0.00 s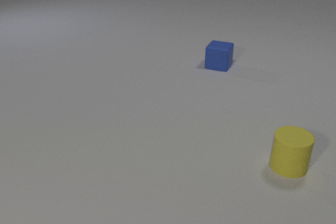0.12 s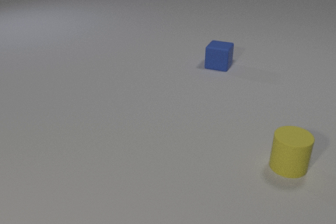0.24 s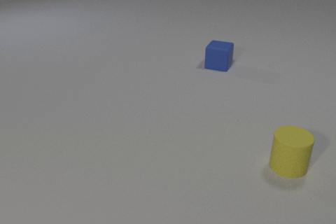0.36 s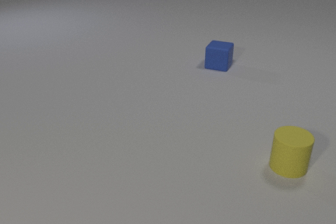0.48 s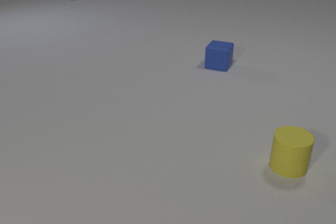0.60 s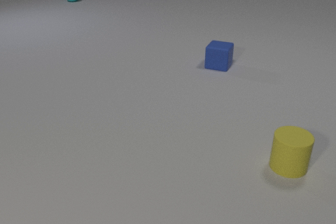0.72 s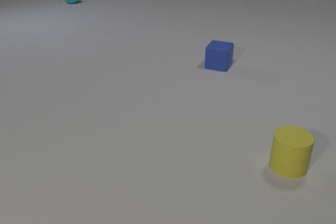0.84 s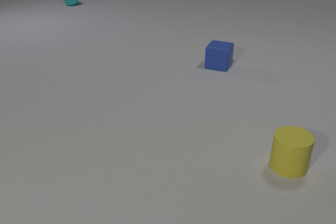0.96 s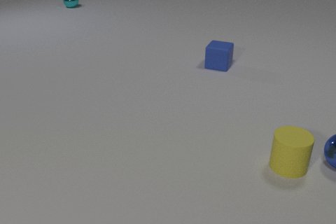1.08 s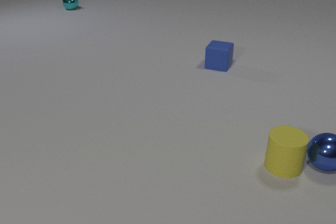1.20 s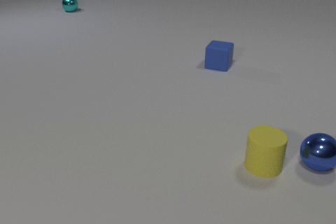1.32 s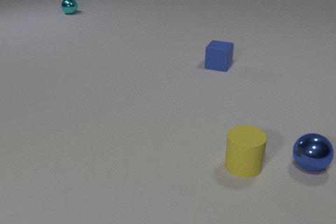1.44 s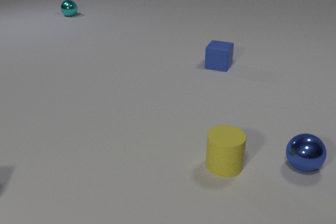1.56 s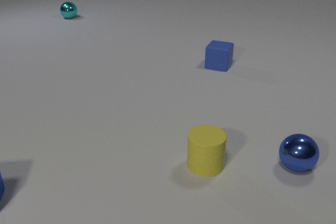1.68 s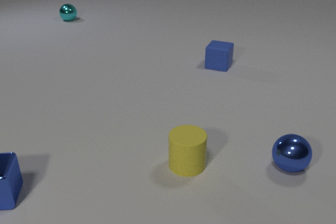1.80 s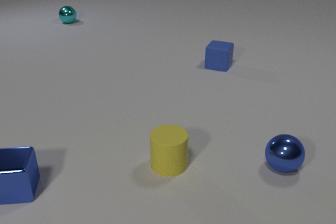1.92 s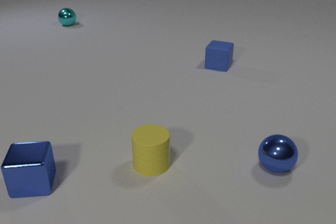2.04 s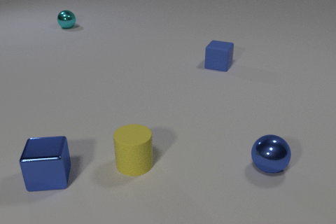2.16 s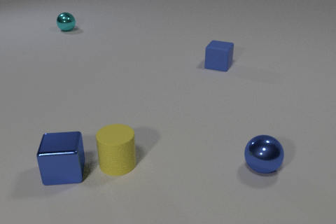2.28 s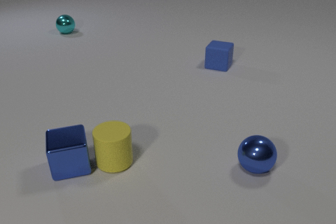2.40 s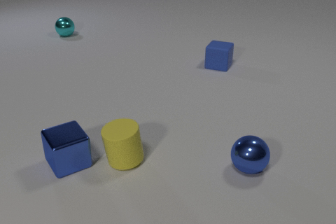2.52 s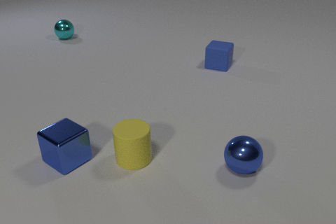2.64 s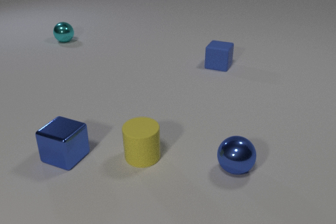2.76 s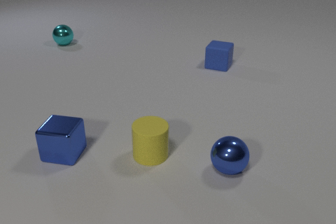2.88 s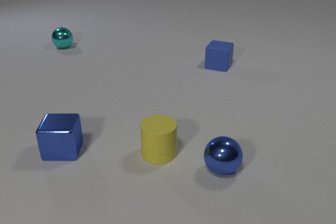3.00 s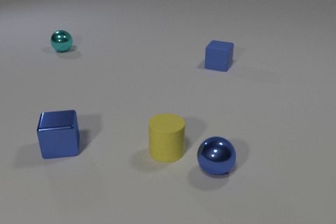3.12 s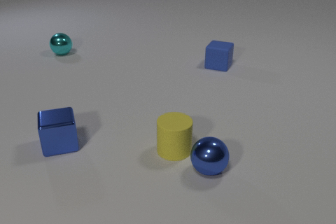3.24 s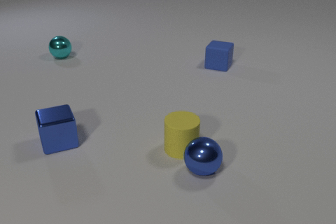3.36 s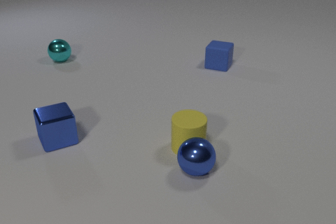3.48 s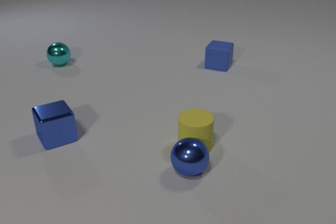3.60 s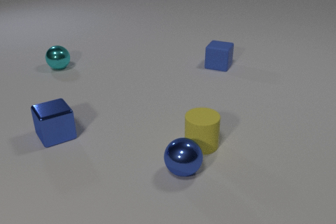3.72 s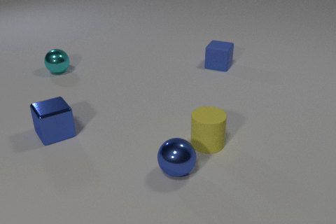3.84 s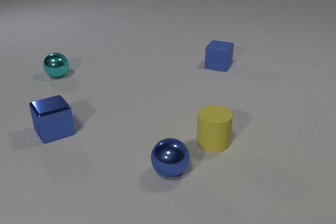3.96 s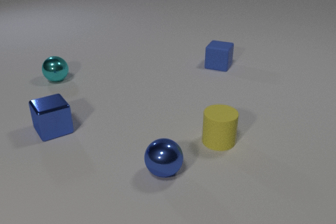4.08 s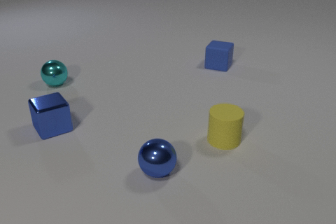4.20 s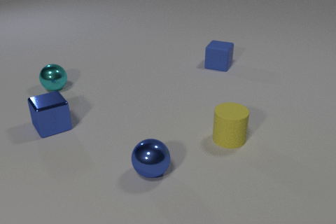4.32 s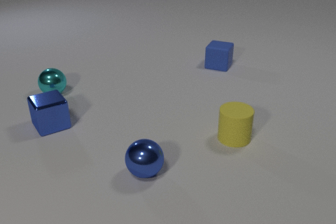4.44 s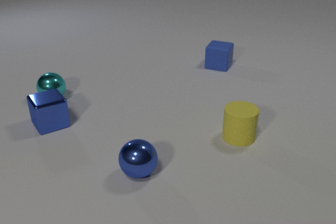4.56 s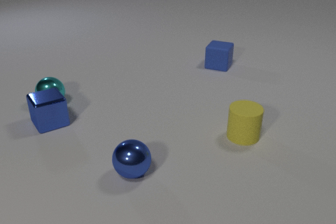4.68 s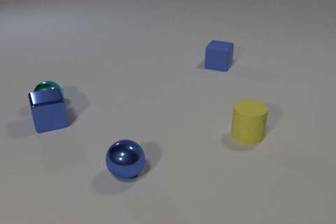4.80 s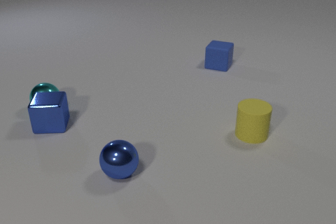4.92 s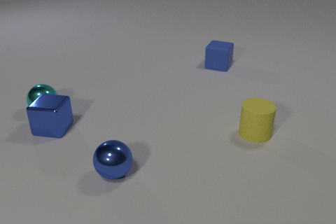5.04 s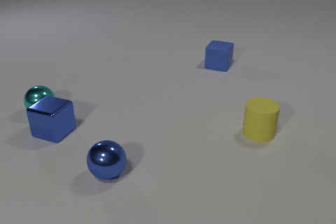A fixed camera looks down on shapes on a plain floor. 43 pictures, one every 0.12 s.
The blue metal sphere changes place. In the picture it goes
to the left.
The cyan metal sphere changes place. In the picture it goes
toward the camera.
0.00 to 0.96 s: The blue metal sphere comes in at the right edge. The cyan metal sphere comes in at the top edge, rolls toward the camera.
0.96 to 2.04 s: The blue metal sphere rolls to the left and toward the camera. The yellow rubber cylinder slides to the left. The blue metal cube comes in at the left edge, slides to the right. The cyan metal sphere rolls toward the camera. The blue metal sphere and the yellow rubber cylinder collide.
2.04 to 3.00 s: The blue metal sphere rolls to the left. The yellow rubber cylinder slides to the right and away from the camera. The blue metal cube slides away from the camera, spins so that its near face slides to the right, counterclockwise seen from above. The cyan metal sphere rolls toward the camera. The yellow rubber cylinder and the blue metal cube collide.
3.00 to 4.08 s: The blue metal sphere rolls to the left. The yellow rubber cylinder slides to the right and away from the camera. The blue metal cube slides away from the camera, spins counterclockwise seen from above by about 30 degrees, its near face sliding to the right. The cyan metal sphere rolls toward the camera.
4.08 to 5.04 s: The blue metal sphere rolls to the left. The yellow rubber cylinder slides to the right and away from the camera. The blue metal cube slides toward the camera, spins clockwise seen from above by about 60 degrees, its near face sliding to the left. The cyan metal sphere rolls toward the camera. The blue metal cube and the cyan metal sphere collide.
How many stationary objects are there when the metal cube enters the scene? 1.
Are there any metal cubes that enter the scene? yes.
What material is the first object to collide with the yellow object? metal.
